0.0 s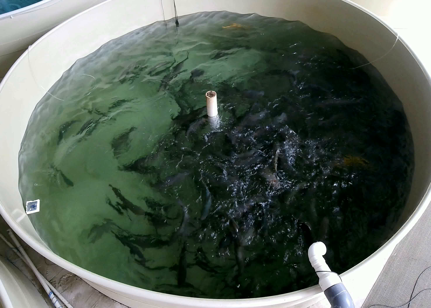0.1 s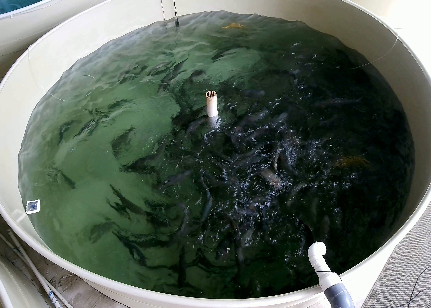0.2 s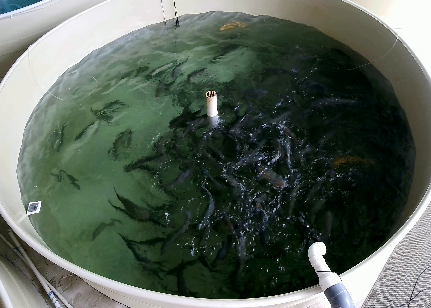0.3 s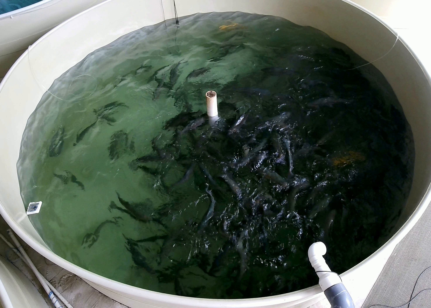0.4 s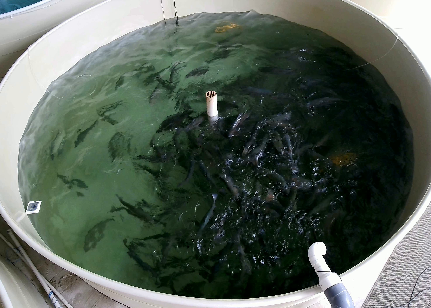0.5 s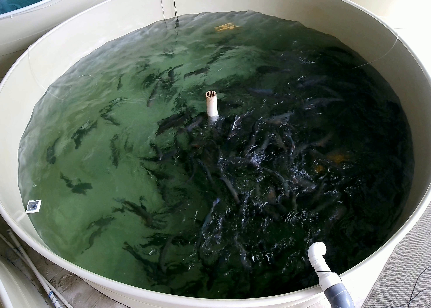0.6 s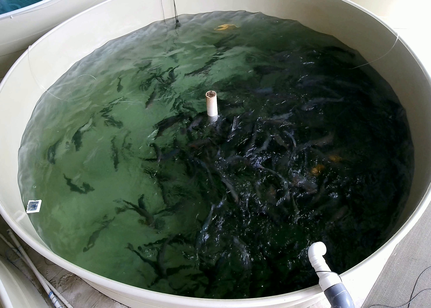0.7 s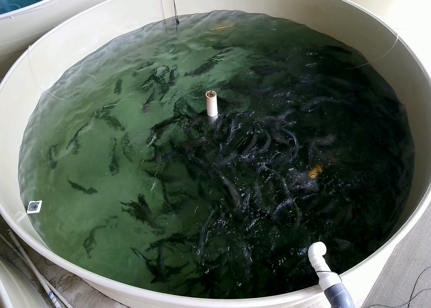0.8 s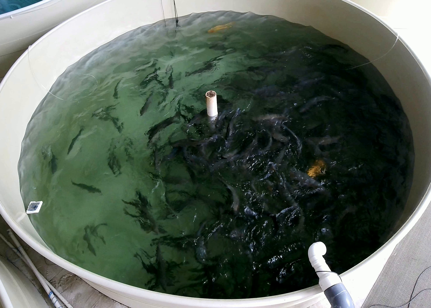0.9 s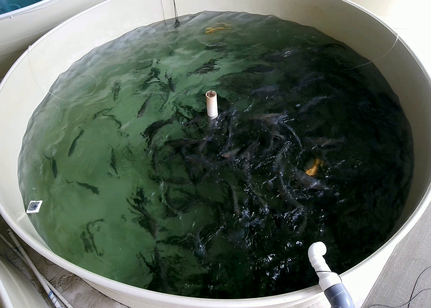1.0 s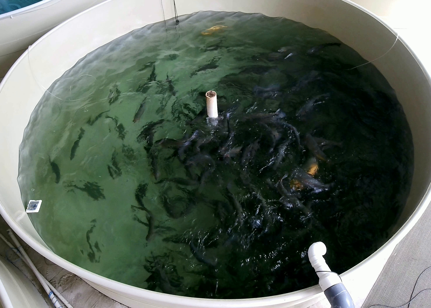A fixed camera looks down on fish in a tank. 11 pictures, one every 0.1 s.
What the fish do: Weak feeding.
